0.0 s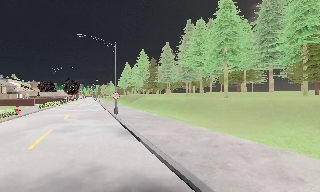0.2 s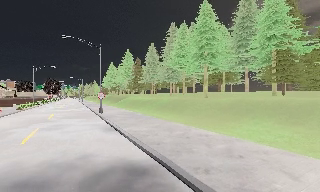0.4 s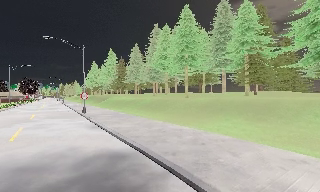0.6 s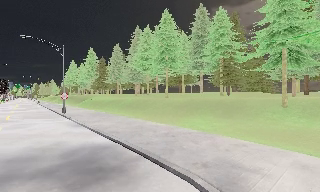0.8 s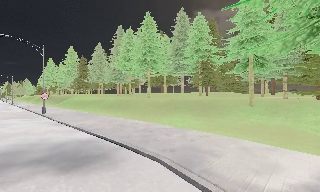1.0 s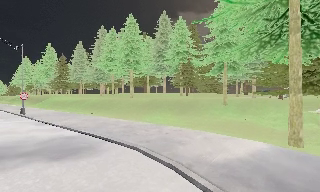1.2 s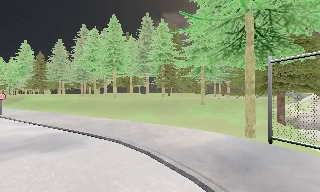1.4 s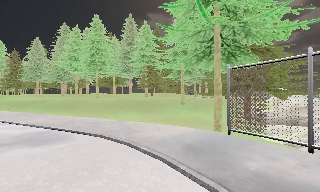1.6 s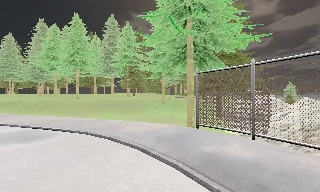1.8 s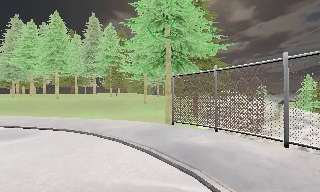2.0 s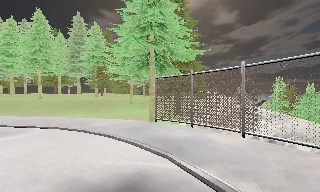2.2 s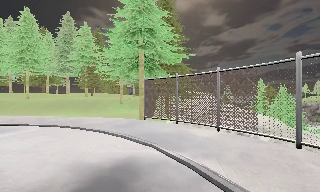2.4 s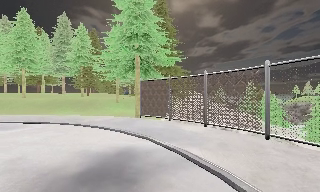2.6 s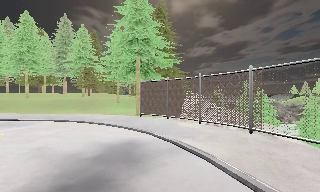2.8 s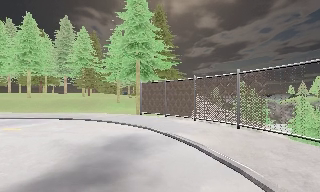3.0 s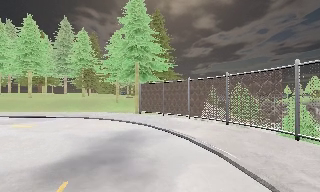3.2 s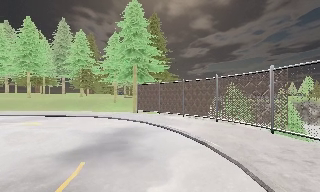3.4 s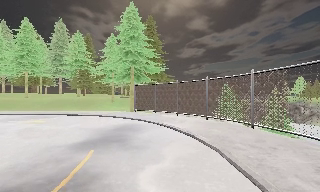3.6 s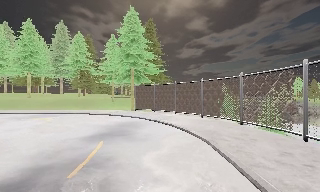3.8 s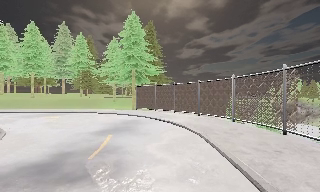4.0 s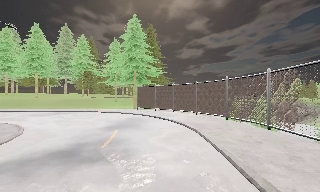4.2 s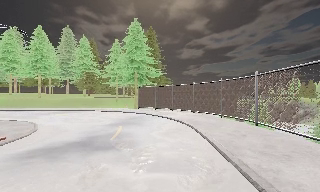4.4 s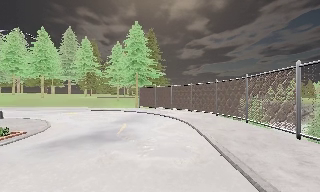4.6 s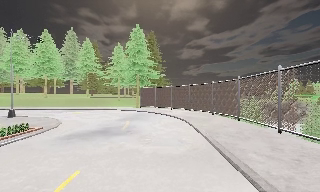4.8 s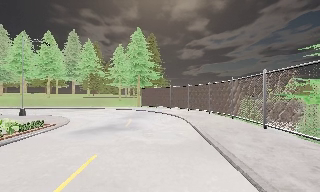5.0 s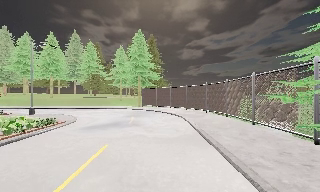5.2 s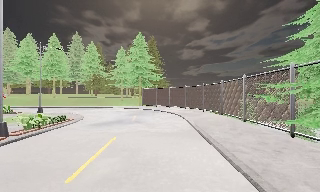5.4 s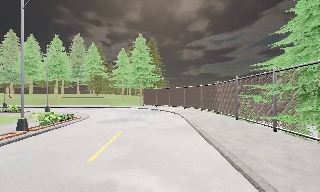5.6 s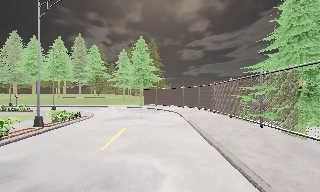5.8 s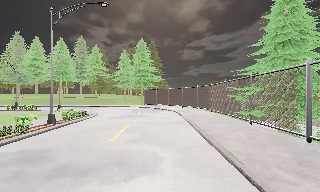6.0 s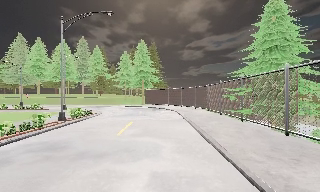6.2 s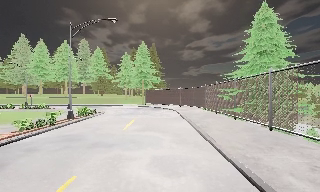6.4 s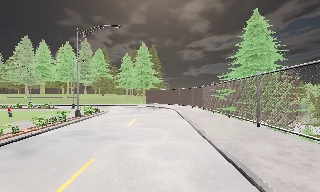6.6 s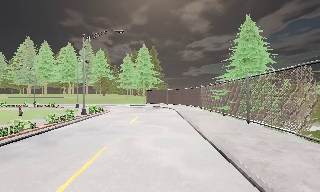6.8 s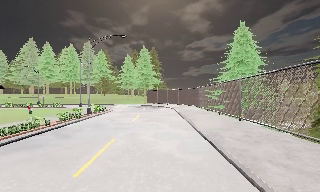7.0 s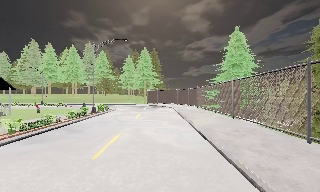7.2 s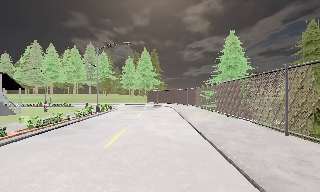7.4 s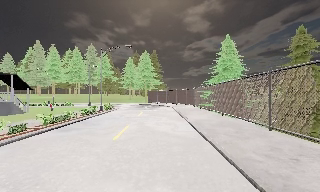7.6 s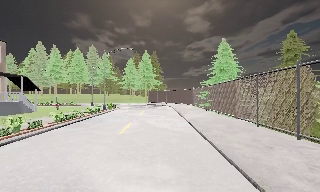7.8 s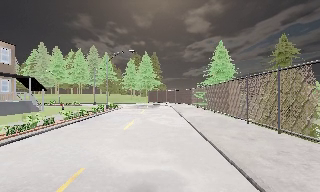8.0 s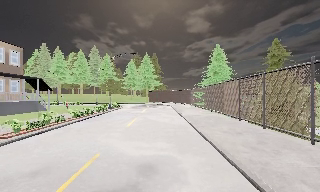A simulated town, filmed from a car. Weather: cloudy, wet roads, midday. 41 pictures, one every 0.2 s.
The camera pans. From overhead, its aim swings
clockwise.
The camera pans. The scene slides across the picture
to the left.
0.0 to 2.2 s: The camera swings to its right by about 60 degrees, and the scene slides to the left. It travels backward, about 12 m.
2.2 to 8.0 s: The camera travels backward, about 30 m, so what stands in front gets smaller.
The film runs backward here.
